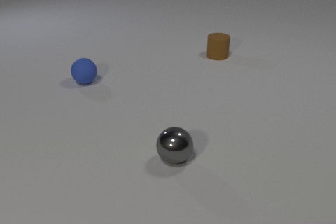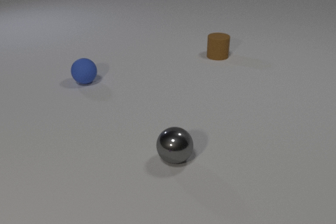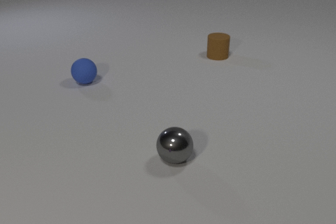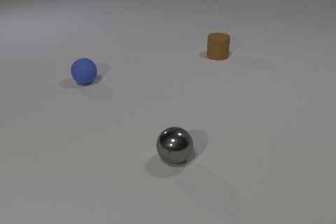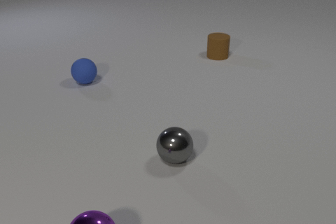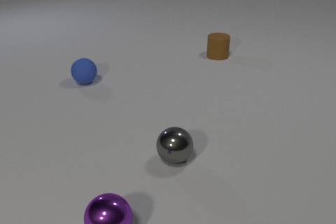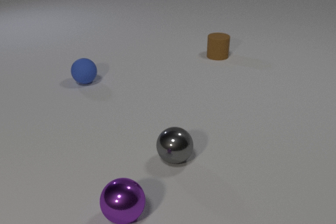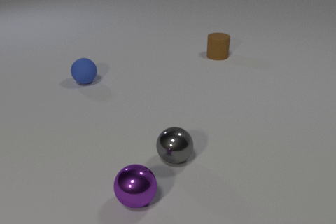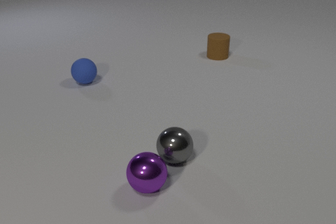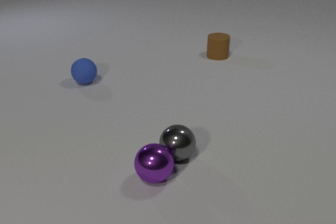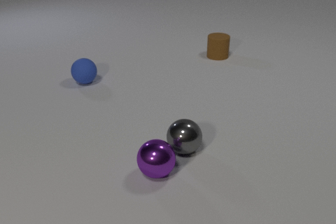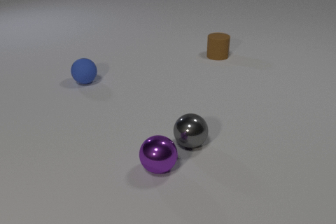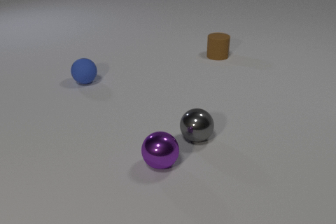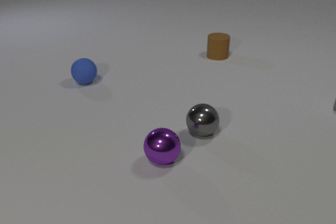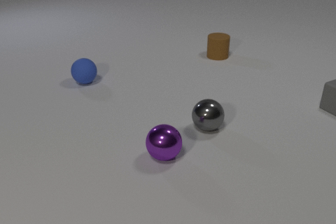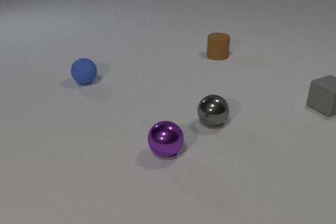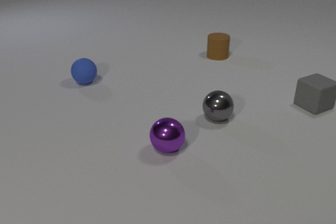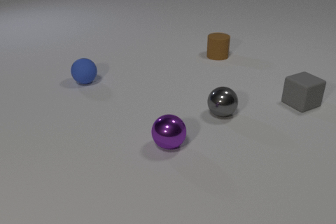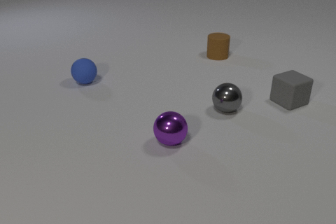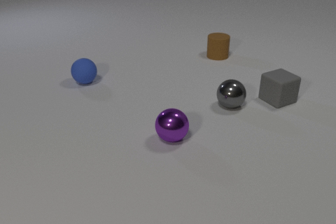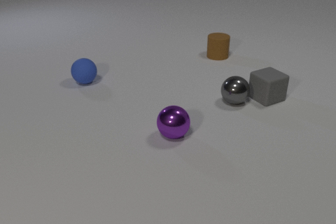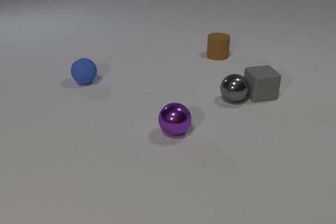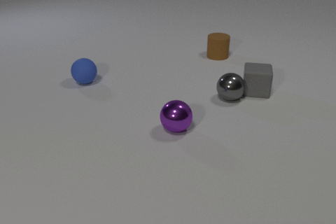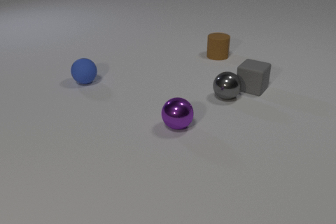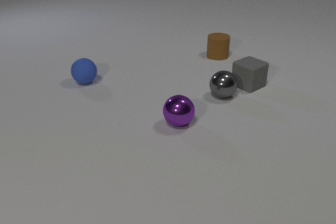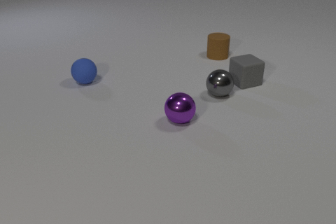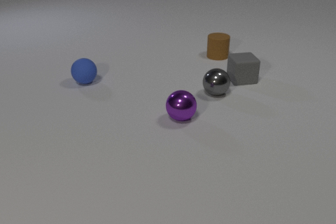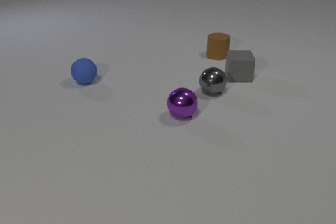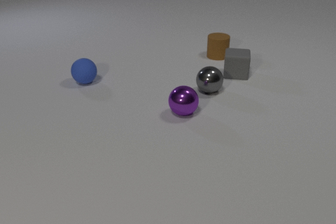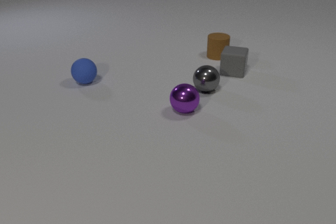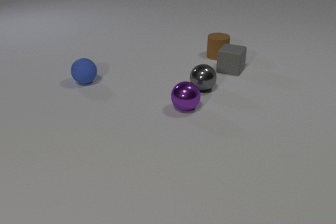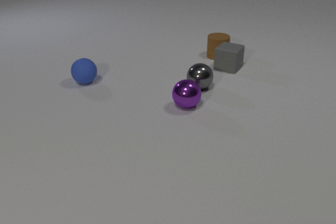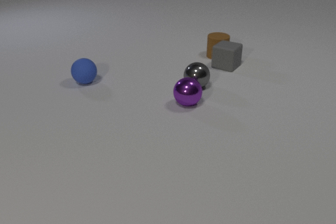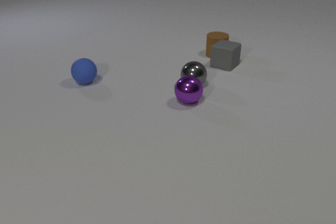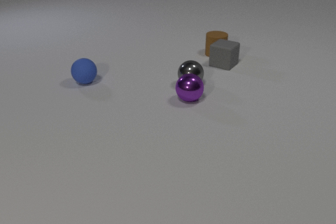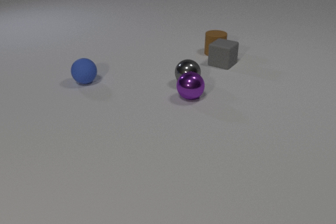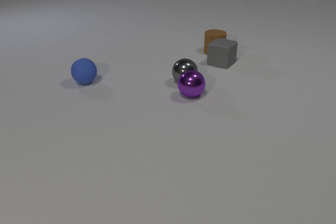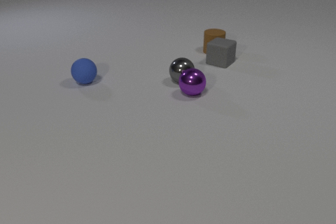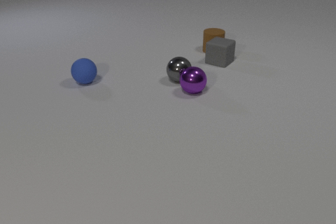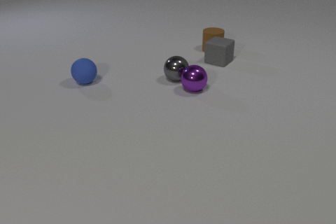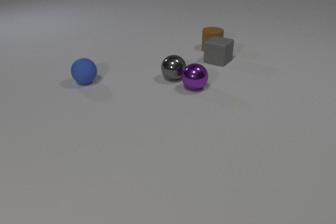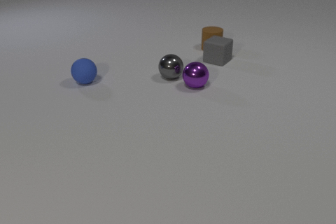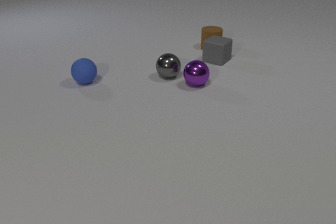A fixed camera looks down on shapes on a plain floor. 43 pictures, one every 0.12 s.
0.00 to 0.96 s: The purple metal sphere comes in at the bottom edge, rolls away from the camera and to the right.
0.96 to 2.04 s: The purple metal sphere rolls away from the camera. The gray metal sphere rolls away from the camera and to the right. The gray rubber cube comes in at the right edge, slides to the left. The purple metal sphere and the gray metal sphere collide.
2.04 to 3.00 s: The purple metal sphere rolls away from the camera. The gray metal sphere rolls away from the camera. The gray rubber cube slides to the left and away from the camera, spins clockwise seen from above by about 90 degrees, its near face sliding to the left. The gray metal sphere and the gray rubber cube collide.
3.00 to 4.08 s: The purple metal sphere rolls away from the camera. The gray metal sphere rolls to the left and away from the camera. The gray rubber cube slides away from the camera and to the left, spins clockwise seen from above by about 60 degrees, its near face sliding to the left. The brown rubber cylinder slides away from the camera. The gray rubber cube and the brown rubber cylinder collide.
4.08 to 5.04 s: The purple metal sphere rolls away from the camera. The gray metal sphere rolls to the left and away from the camera. The gray rubber cube slides away from the camera and to the left. The brown rubber cylinder slides away from the camera.
Are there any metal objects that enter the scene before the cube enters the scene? yes.
What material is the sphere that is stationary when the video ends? rubber.
What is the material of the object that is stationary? rubber.
